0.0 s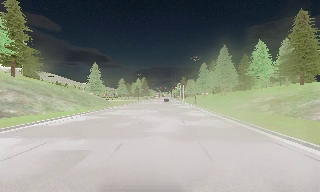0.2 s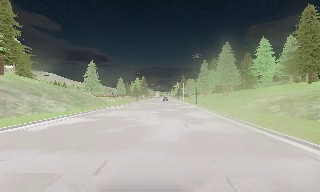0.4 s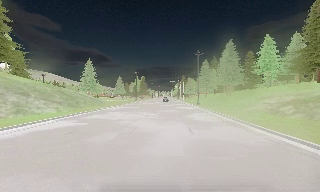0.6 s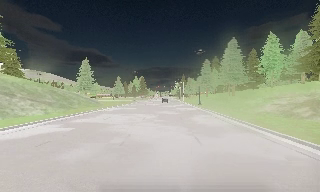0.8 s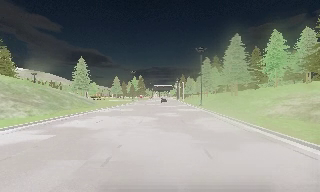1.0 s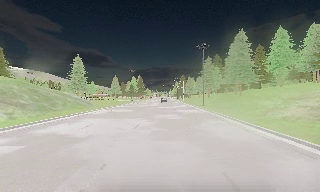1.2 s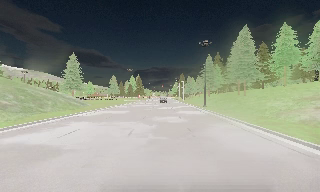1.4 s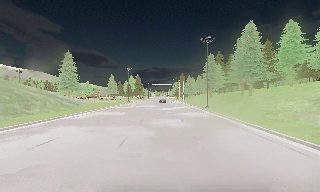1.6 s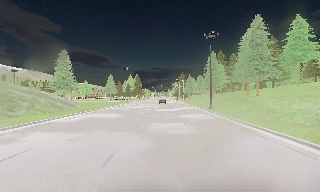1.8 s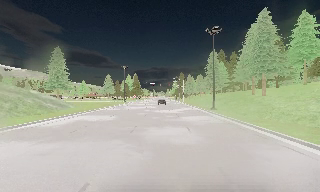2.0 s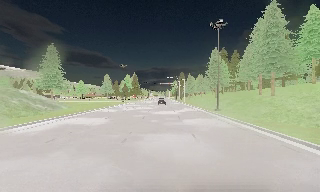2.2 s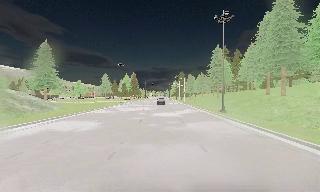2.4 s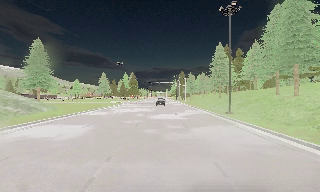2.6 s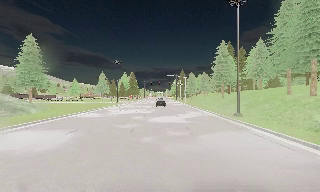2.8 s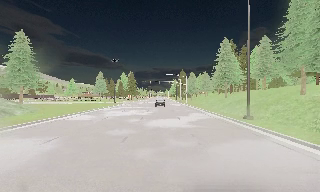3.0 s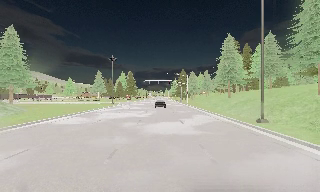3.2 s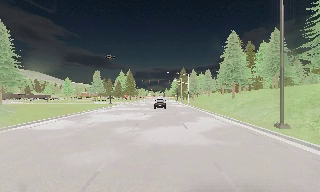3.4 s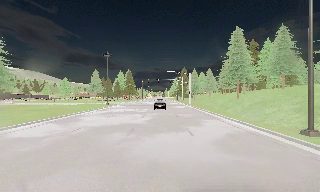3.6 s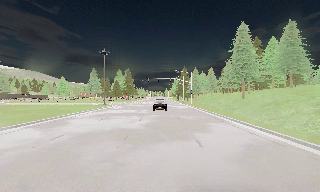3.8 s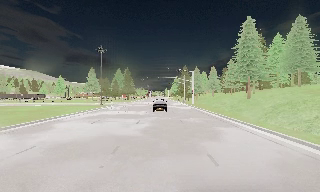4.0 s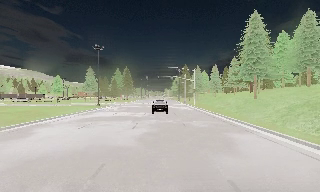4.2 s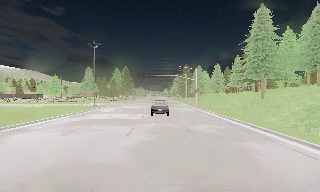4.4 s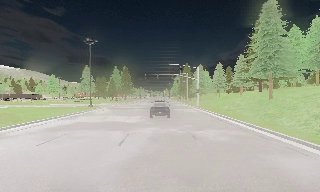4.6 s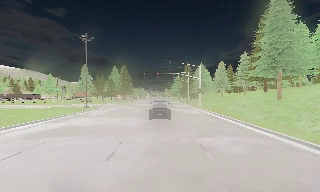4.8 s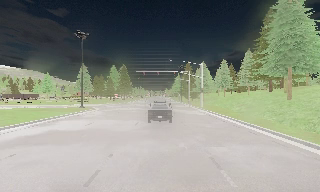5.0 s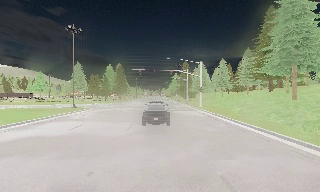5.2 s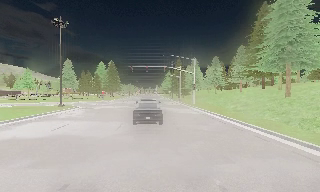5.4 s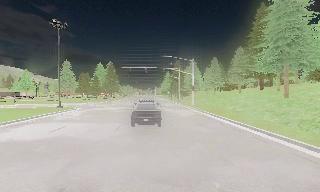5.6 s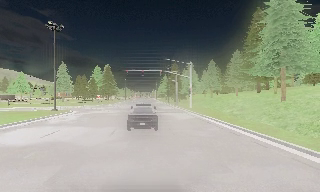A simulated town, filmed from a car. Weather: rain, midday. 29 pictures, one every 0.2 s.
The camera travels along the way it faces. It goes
forward.
0.0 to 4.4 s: The camera travels forward, about 40 m, so what stands in front looms larger.
4.4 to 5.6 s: The camera travels forward, about 5 m, so what stands in front looms larger. It loses speed.
The film runs forward here.
